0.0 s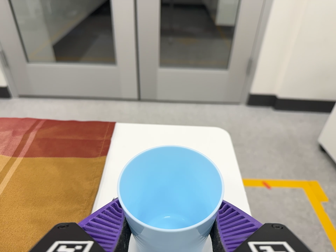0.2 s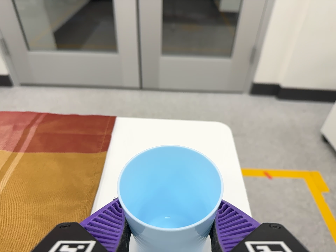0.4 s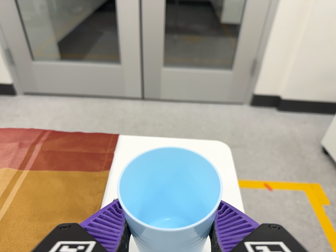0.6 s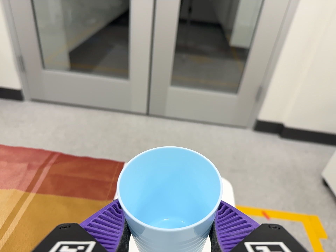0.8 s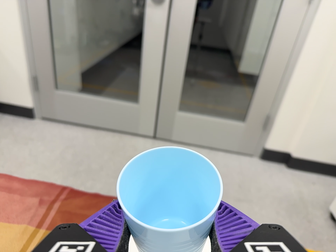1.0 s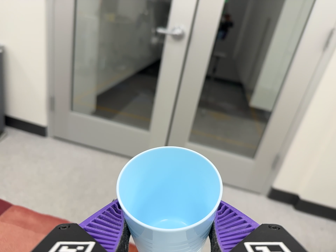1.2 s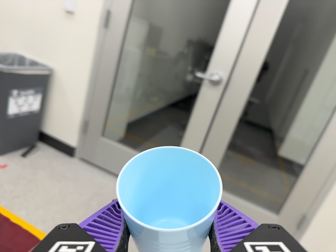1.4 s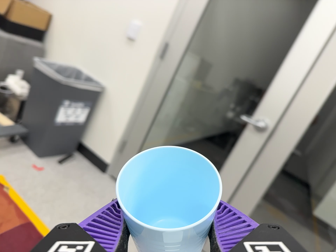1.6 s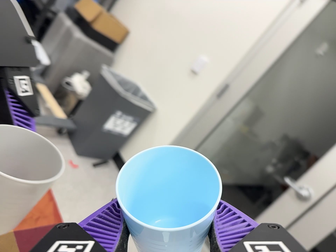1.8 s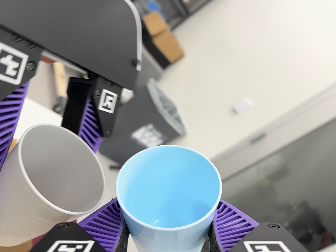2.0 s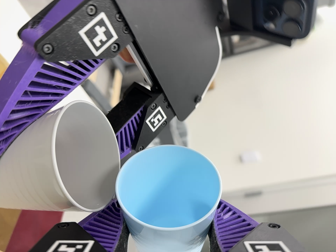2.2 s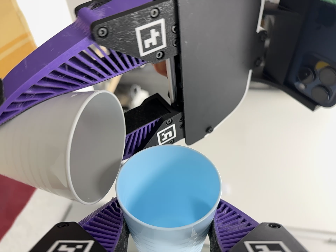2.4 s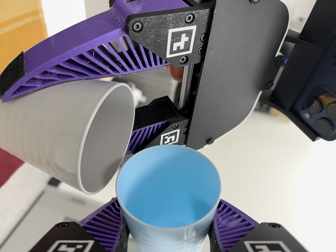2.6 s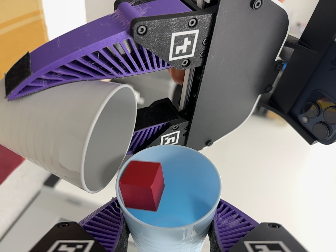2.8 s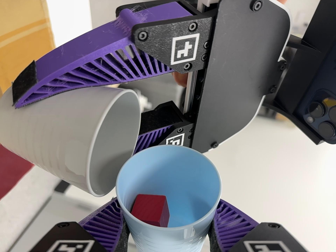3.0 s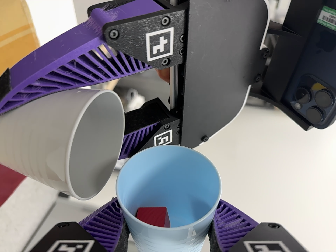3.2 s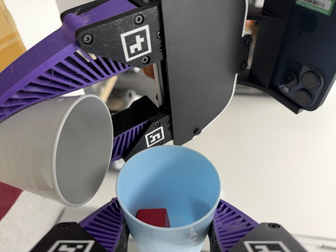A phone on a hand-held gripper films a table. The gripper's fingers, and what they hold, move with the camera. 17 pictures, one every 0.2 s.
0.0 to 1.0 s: The camera travels toward the top of its view and backward, about 14 cm, so close, fixed things drift downward. Its aim tips toward the top of its view by about 10 degrees, and the scene shifts downward. It rolls about its line of sight by about 15 degrees, and the scene rotates clockwise.
1.0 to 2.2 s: The camera pans to its left by about 25 degrees. It travels to its left and toward the top of its view, about 26 cm, so close, fixed things drift to the right. Its aim tips toward the top of its view by about 30 degrees, and the scene shifts downward. It rolls about its line of sight by about 95 degrees, and the scene rotates clockwise.
2.2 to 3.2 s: The camera shifts only a little, or ends up much as it began.
The film runs backward here.
